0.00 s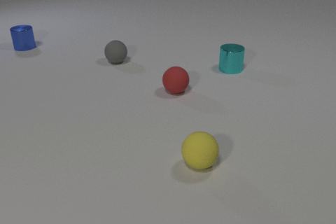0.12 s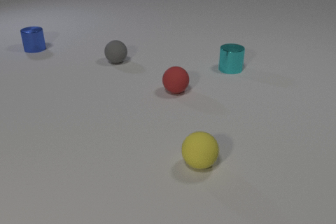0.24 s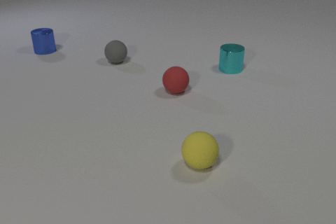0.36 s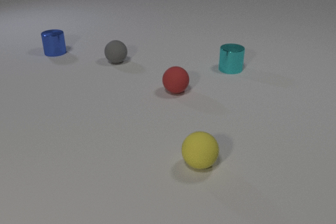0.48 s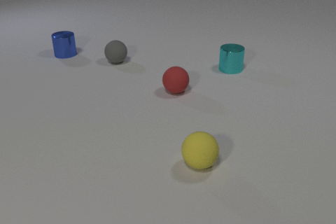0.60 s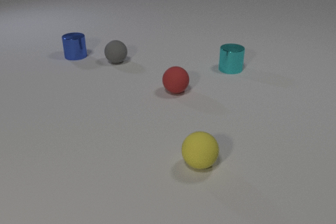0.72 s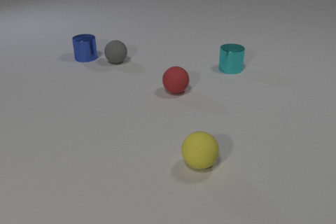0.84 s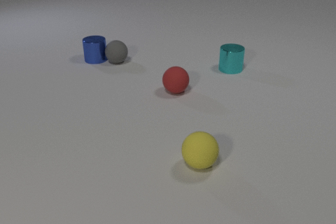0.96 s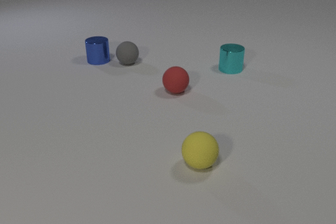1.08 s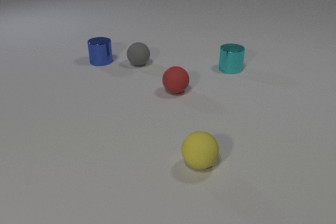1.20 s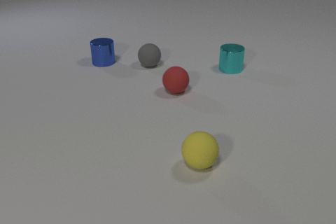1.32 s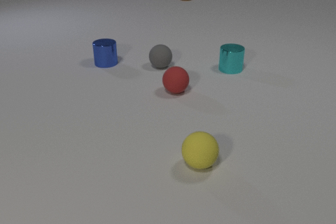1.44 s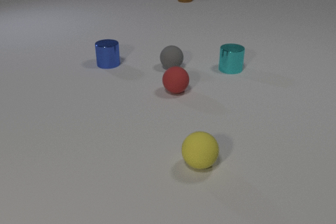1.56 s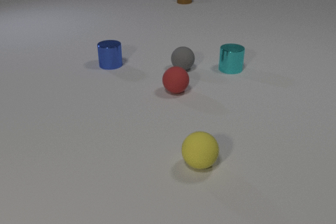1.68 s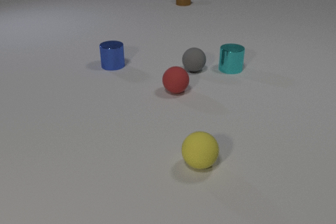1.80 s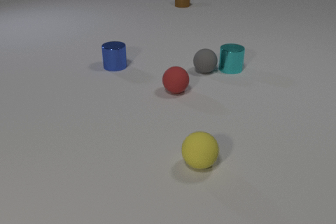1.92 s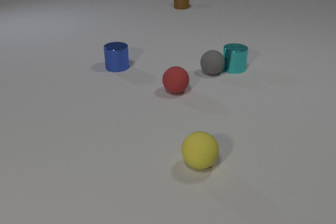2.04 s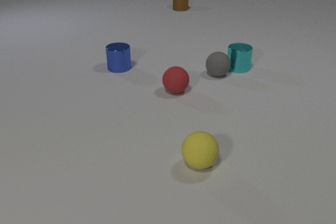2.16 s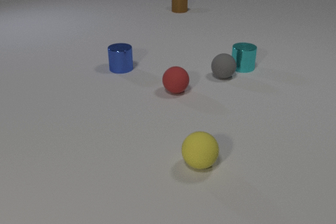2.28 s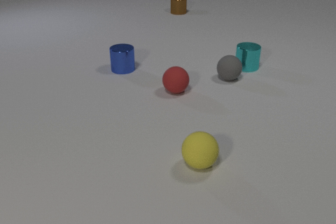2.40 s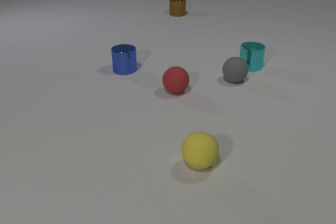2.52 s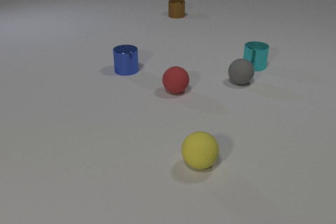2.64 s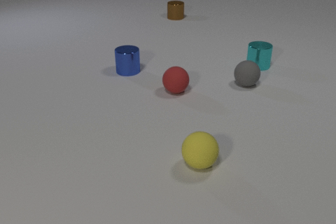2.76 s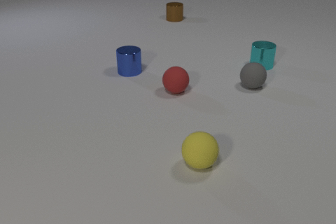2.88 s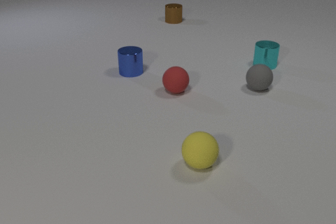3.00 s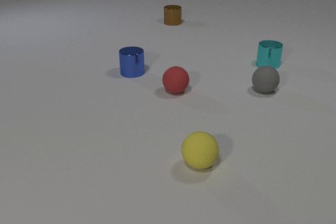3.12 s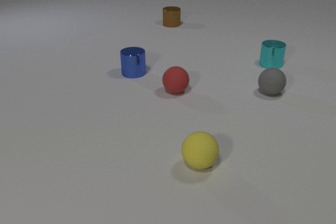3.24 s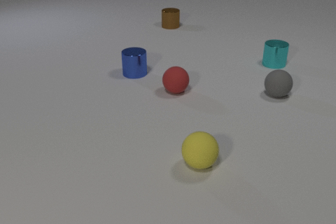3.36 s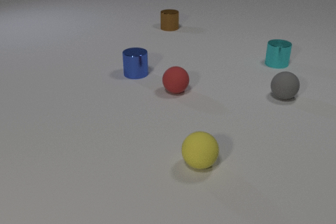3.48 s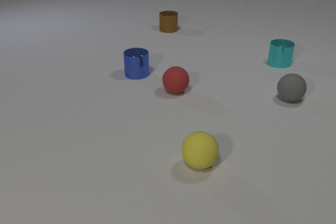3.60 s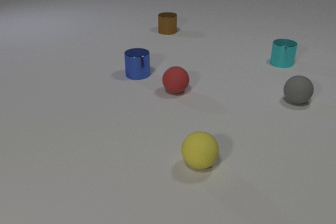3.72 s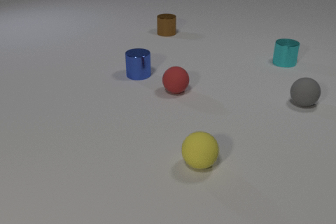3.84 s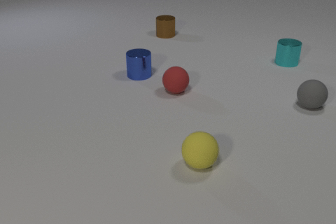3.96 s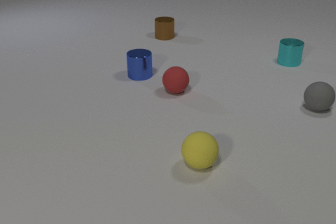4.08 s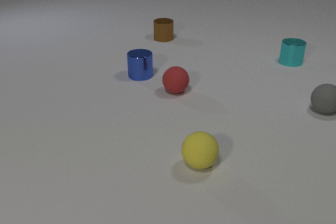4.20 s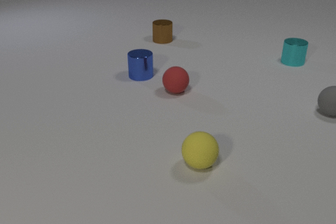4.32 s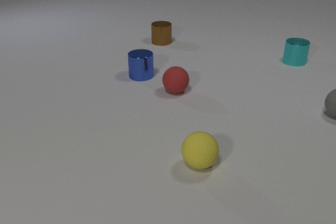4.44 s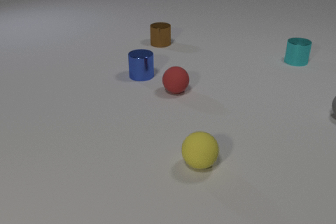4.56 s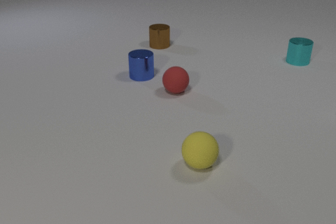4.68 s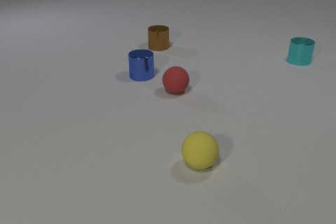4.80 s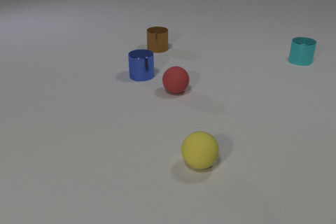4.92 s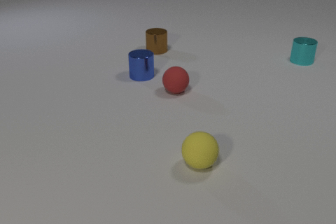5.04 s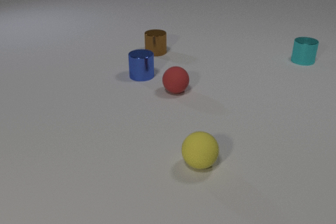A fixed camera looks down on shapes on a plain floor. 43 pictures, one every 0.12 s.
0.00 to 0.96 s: The blue metal cylinder slides to the right and toward the camera. The gray rubber sphere rolls to the right. The blue metal cylinder and the gray rubber sphere collide.
0.96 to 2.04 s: The blue metal cylinder slides toward the camera and to the right. The gray rubber sphere rolls to the right. The brown metal cylinder comes in at the top edge, slides toward the camera. The cyan metal cylinder slides to the right. The gray rubber sphere and the cyan metal cylinder collide.
2.04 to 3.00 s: The blue metal cylinder slides toward the camera and to the right. The gray rubber sphere rolls to the right and toward the camera. The brown metal cylinder slides toward the camera. The cyan metal cylinder slides to the right and away from the camera.
3.00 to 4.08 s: The blue metal cylinder slides to the right and toward the camera. The gray rubber sphere rolls to the right and toward the camera. The brown metal cylinder slides toward the camera. The cyan metal cylinder slides to the right and away from the camera.
4.08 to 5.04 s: The gray rubber sphere rolls to the right, leaves at the right edge. The brown metal cylinder slides toward the camera. The cyan metal cylinder slides to the right and away from the camera.
Are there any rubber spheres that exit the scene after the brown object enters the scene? yes.
What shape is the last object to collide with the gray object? cylinder.
What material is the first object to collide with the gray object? metal.
